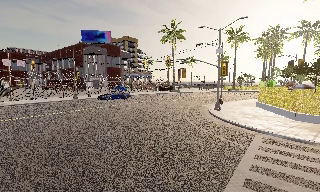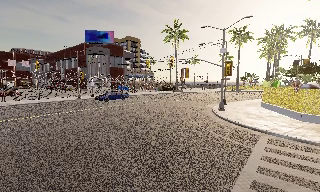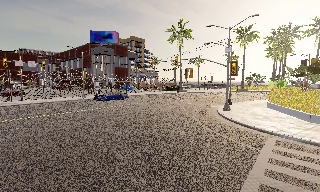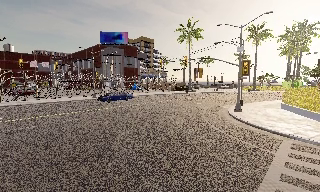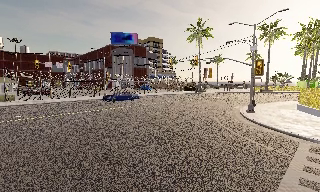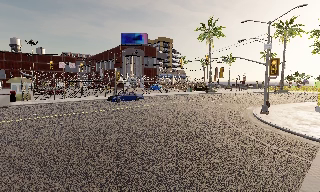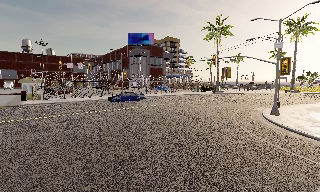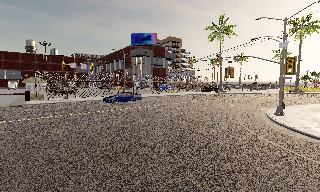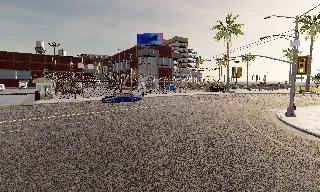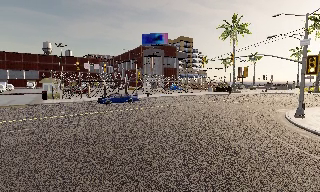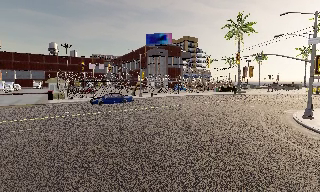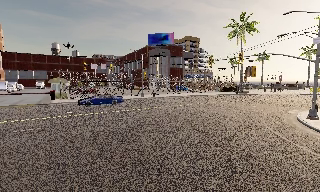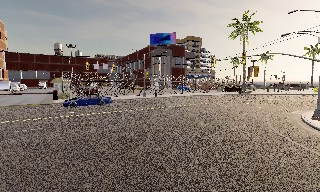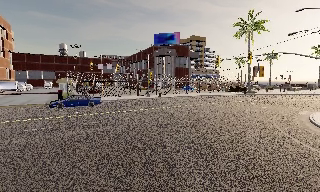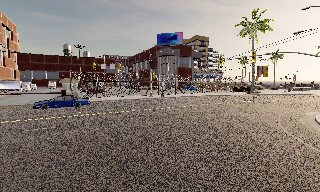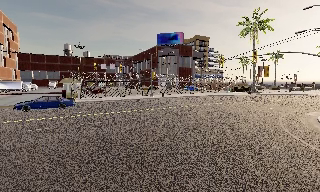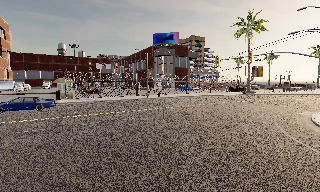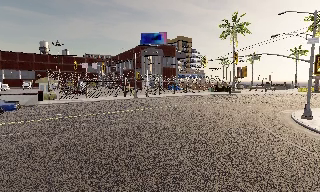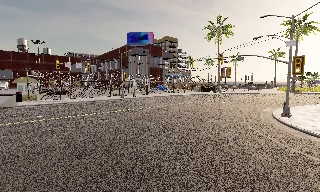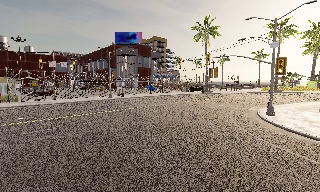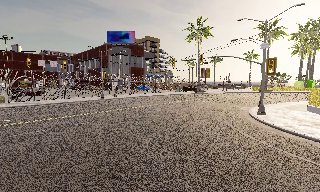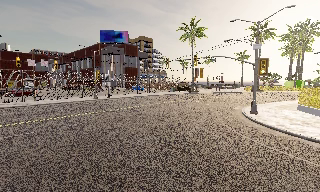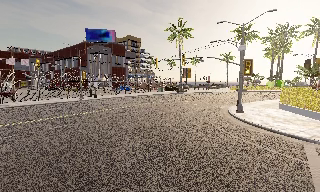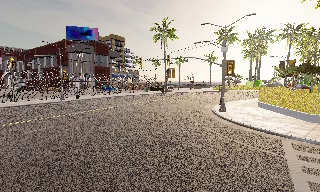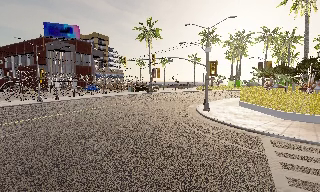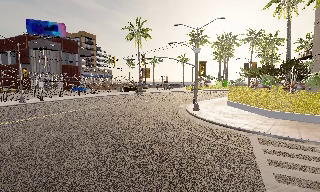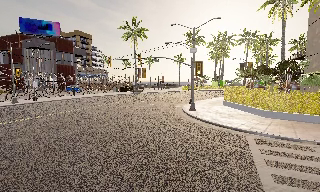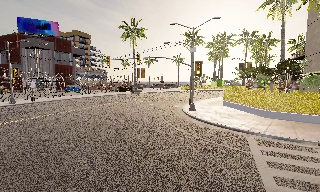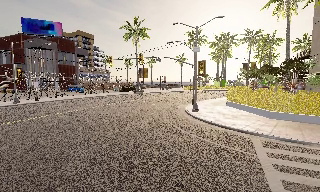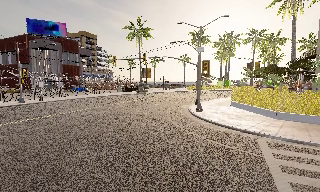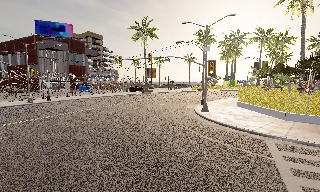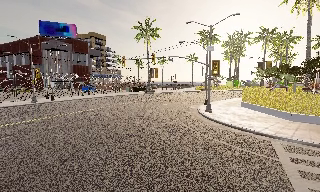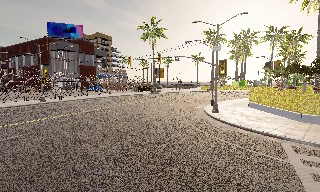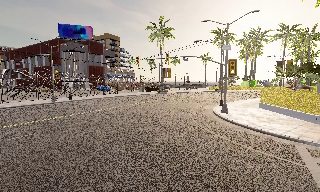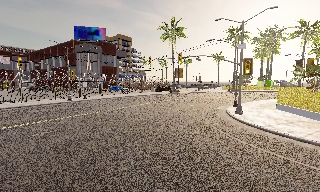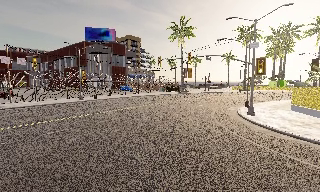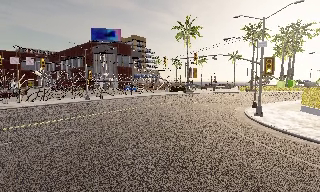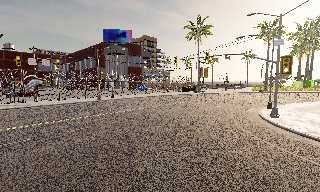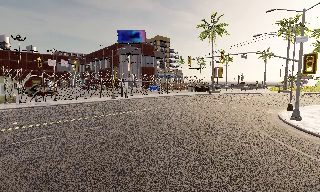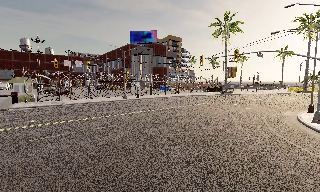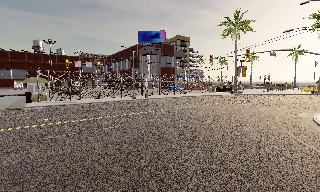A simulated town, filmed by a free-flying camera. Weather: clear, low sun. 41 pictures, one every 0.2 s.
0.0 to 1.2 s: The scene slides to the right, as the camera pans about 15 degrees to its left.
1.2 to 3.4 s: The camera travels forward, about 1 m, so what stands in front looms larger.
3.4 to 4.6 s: The scene slides to the left, as the camera pans about 25 degrees to its right.
4.6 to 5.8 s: The camera travels forward, about 0.5 m, so what stands in front looms larger.
5.8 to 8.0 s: The scene slides to the right, as the camera pans about 30 degrees to its left. It travels to its left and forward, about 1 m, so close, fixed things drift to the right.
The film runs forward here.
